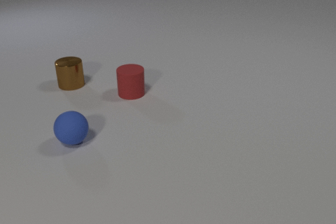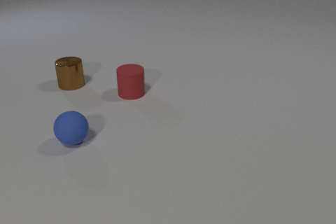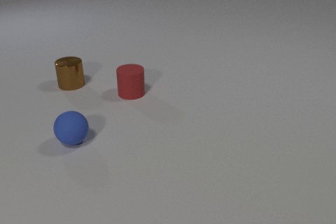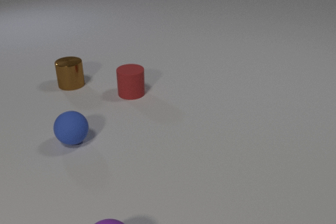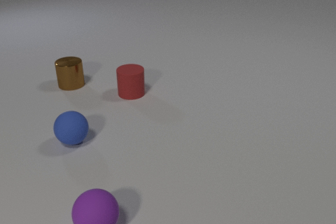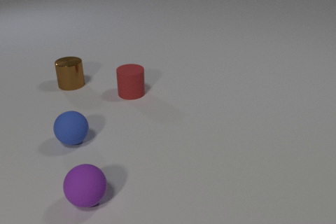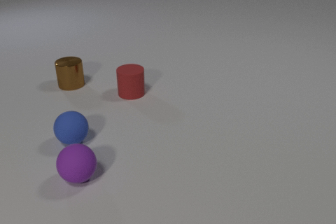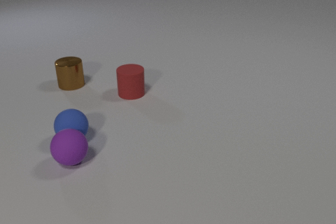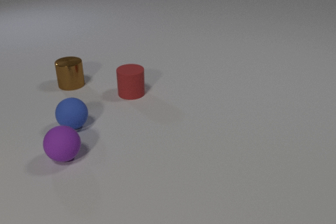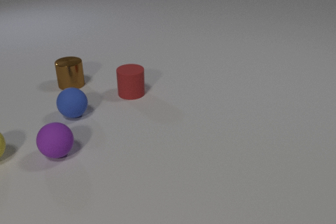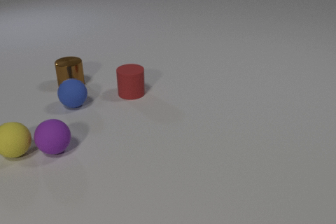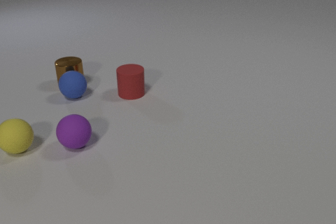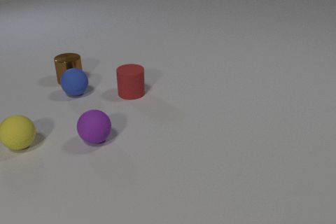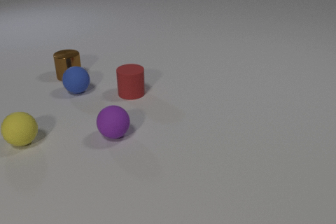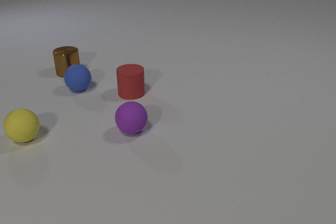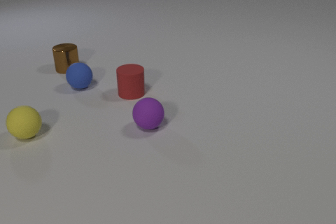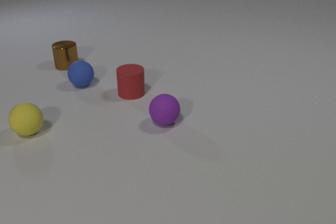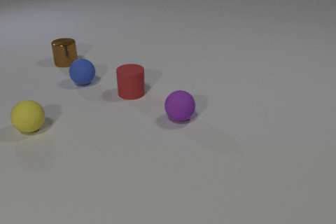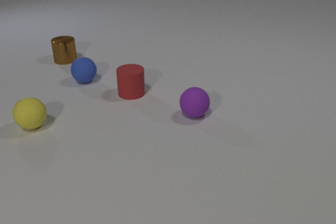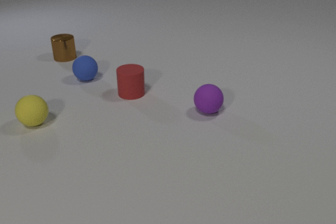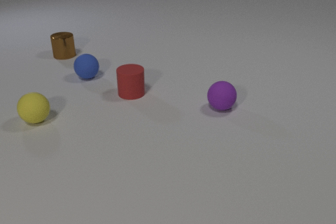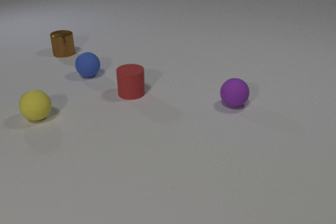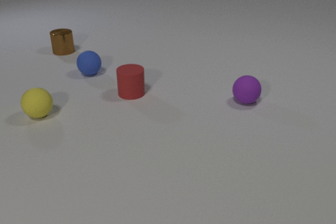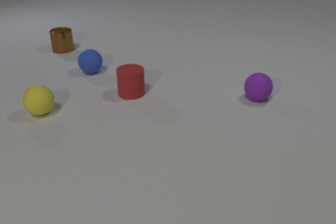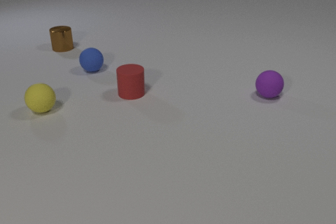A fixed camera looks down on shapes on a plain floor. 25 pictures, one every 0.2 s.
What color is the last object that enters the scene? yellow.
What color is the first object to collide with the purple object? blue.
How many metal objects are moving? 1.
0.0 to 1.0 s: The purple rubber sphere comes in at the bottom edge, rolls away from the camera.
1.0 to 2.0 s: The purple rubber sphere rolls away from the camera. The blue rubber sphere rolls away from the camera. The yellow rubber sphere comes in at the left edge, rolls to the right. The purple rubber sphere and the blue rubber sphere collide. The purple rubber sphere and the yellow rubber sphere collide.
2.0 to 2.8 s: The purple rubber sphere rolls to the right. The blue rubber sphere rolls away from the camera. The yellow rubber sphere rolls away from the camera and to the right. The brown metal cylinder slides away from the camera. The blue rubber sphere and the brown metal cylinder collide.
2.8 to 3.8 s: The purple rubber sphere rolls to the right and away from the camera. The blue rubber sphere rolls away from the camera. The yellow rubber sphere rolls away from the camera. The brown metal cylinder slides away from the camera.
3.8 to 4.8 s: The purple rubber sphere rolls to the right and away from the camera. The blue rubber sphere rolls away from the camera. The yellow rubber sphere rolls away from the camera. The brown metal cylinder slides away from the camera.
